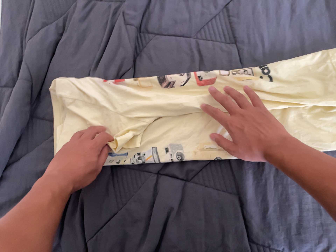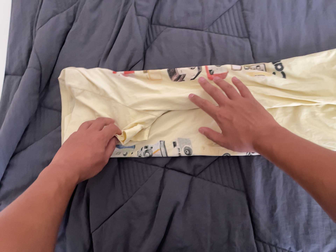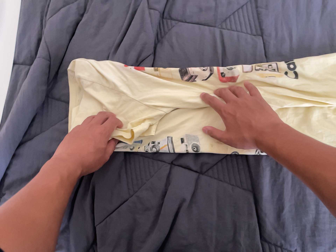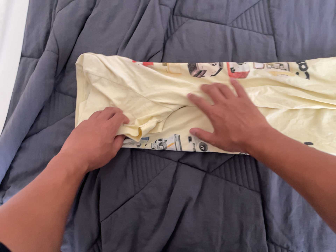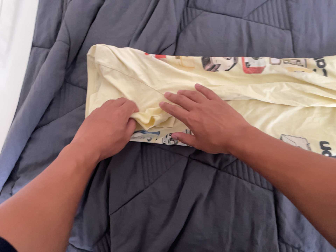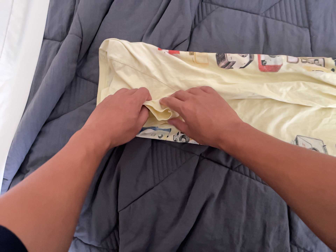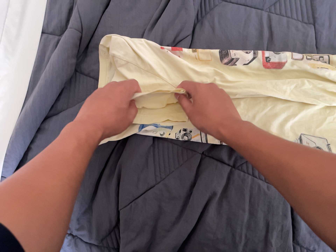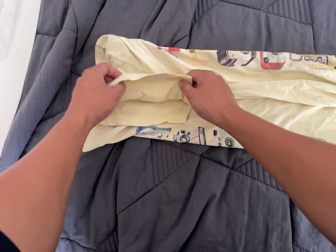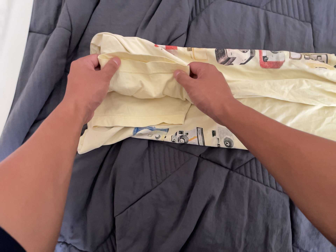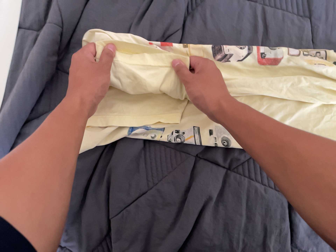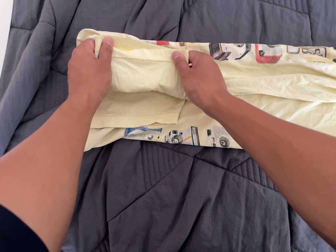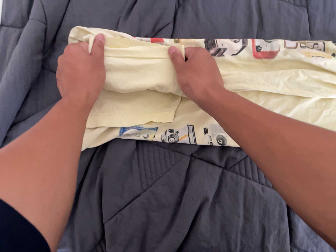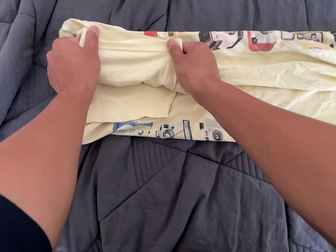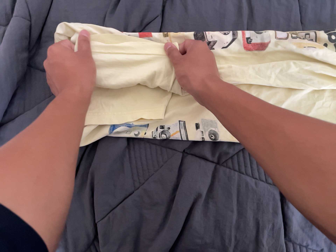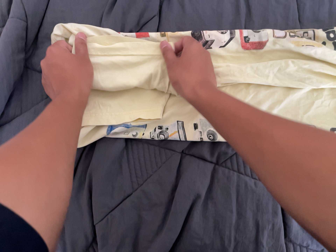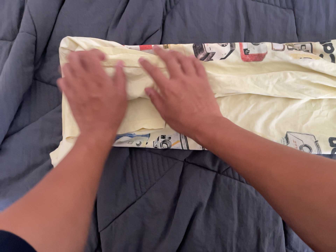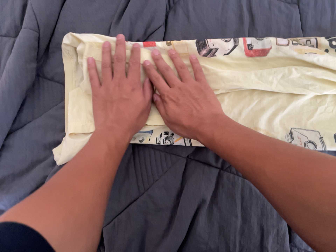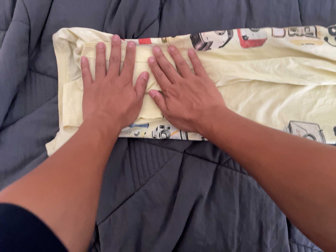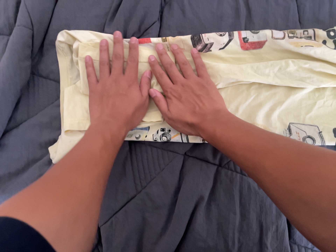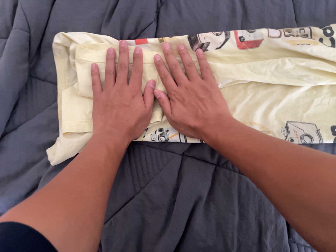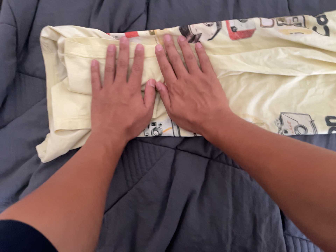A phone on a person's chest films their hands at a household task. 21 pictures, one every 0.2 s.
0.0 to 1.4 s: The camera travels to its left and forward, about 10 cm, so close, fixed things drift to the right. It rolls about its line of sight by about 10 degrees, and the scene rotates clockwise.
1.4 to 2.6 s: The camera travels forward, about 7 cm, so what stands in front looms larger.
2.6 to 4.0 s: The camera shifts only a little, or ends up much as it began.
The film runs forward here.
